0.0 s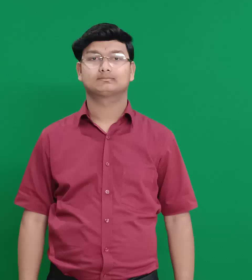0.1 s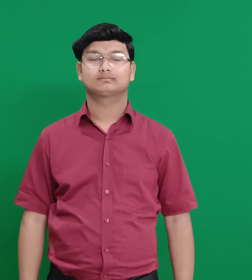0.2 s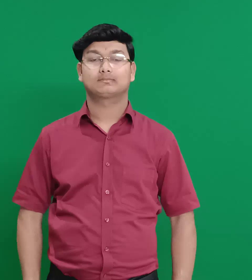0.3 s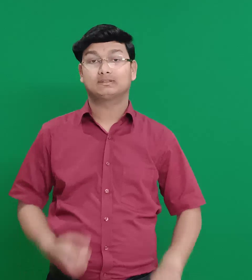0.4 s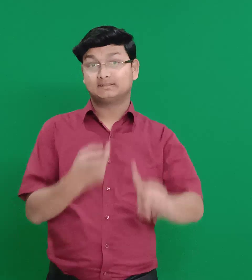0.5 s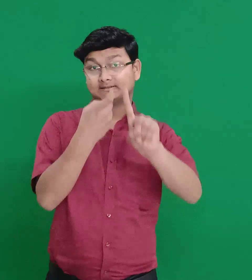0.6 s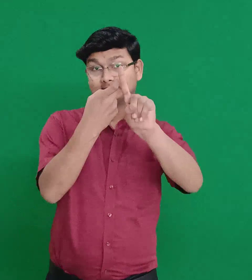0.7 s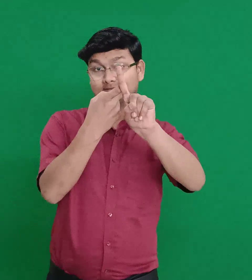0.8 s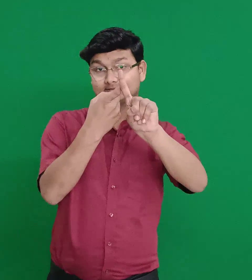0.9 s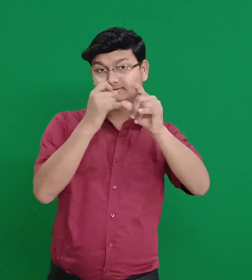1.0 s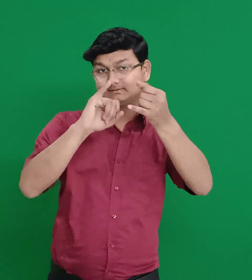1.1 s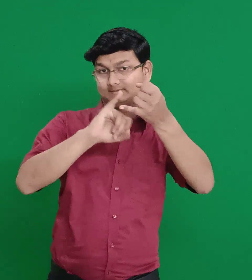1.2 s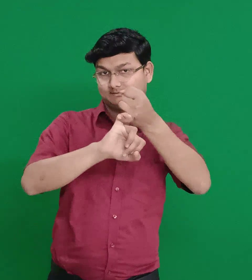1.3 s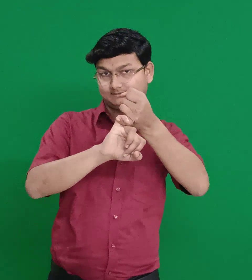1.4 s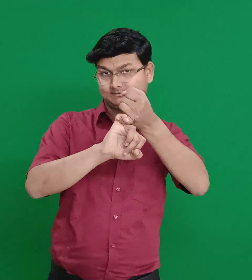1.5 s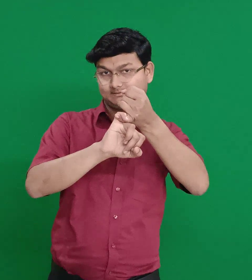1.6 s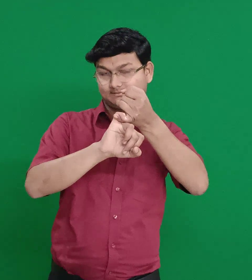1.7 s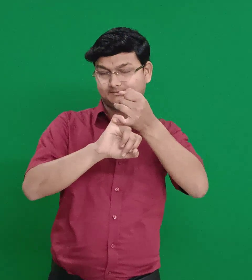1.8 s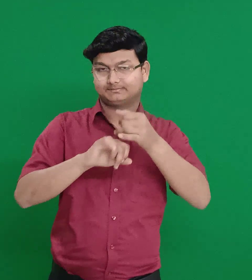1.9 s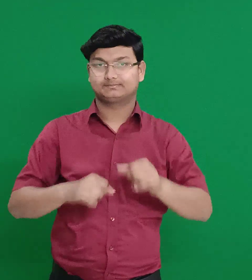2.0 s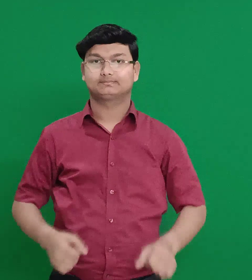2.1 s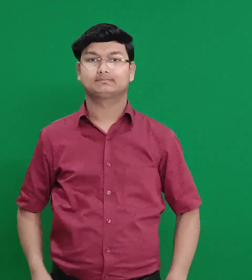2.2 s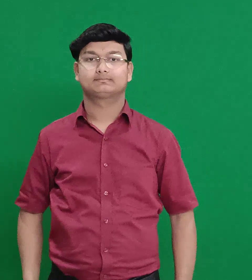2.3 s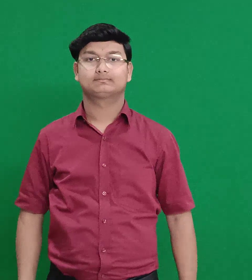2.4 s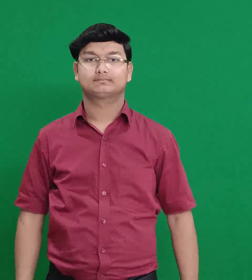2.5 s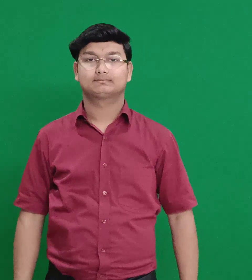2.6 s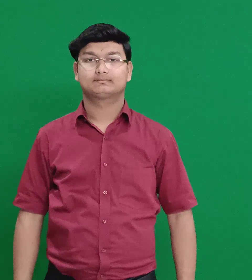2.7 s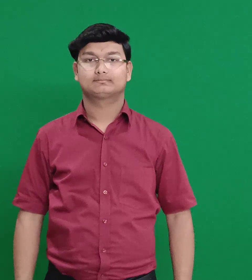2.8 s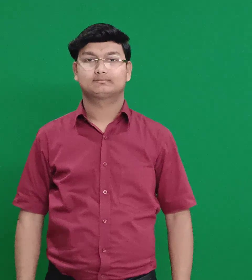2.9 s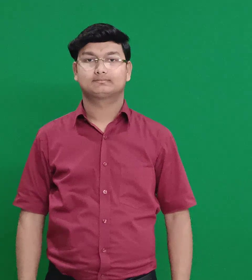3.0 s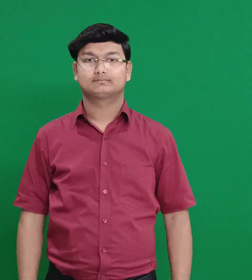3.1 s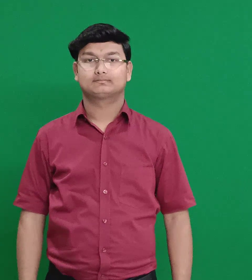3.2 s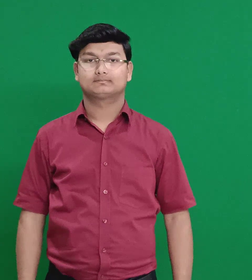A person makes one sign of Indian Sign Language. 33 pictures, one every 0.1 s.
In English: chios (kios)
